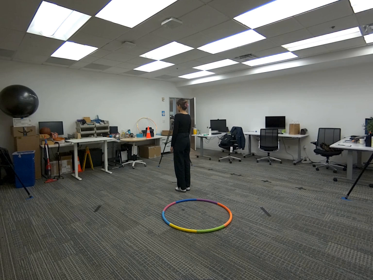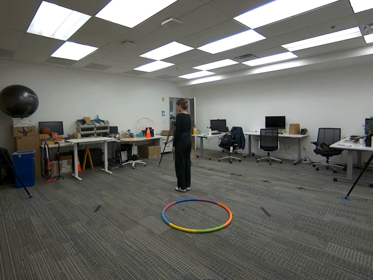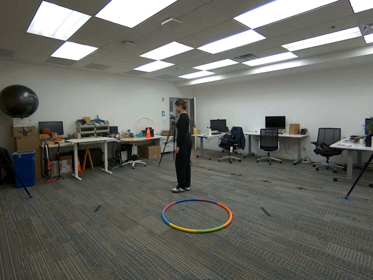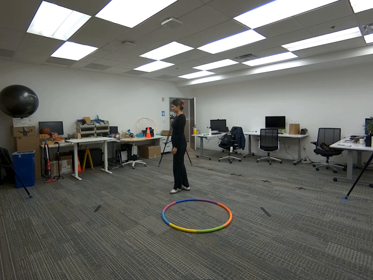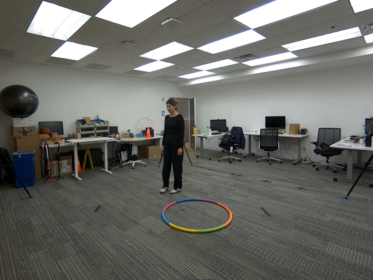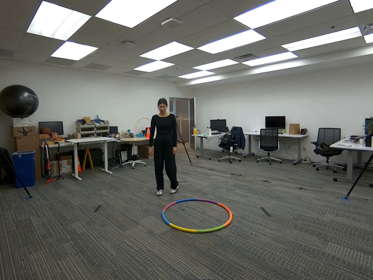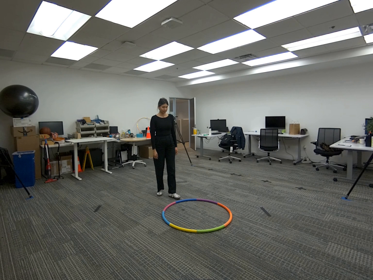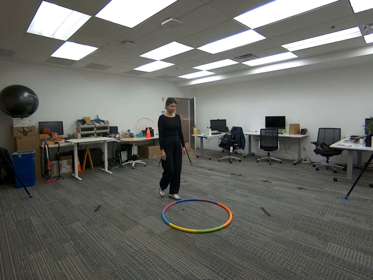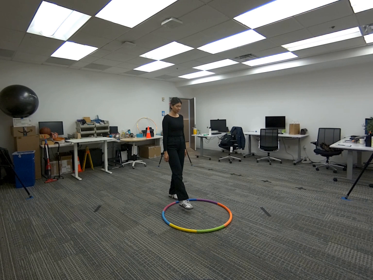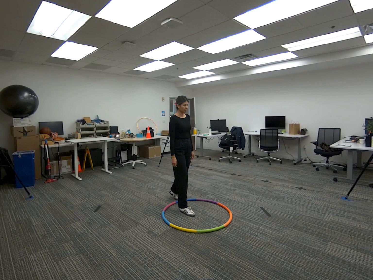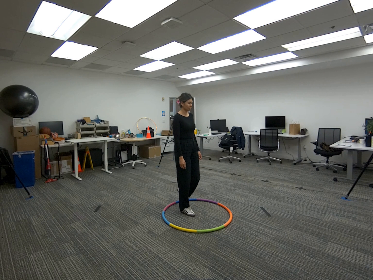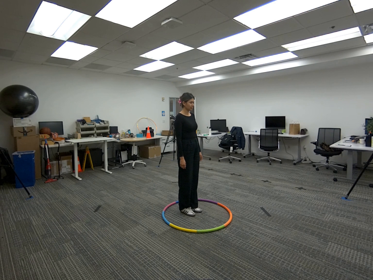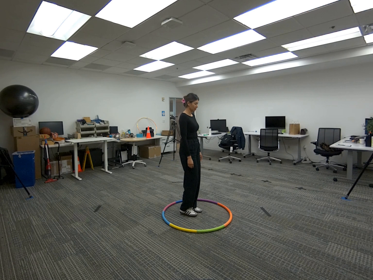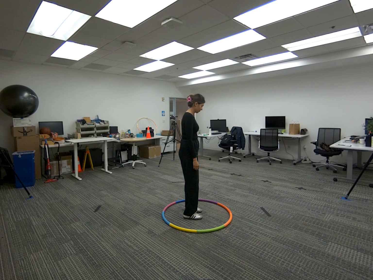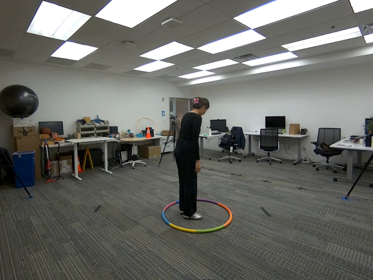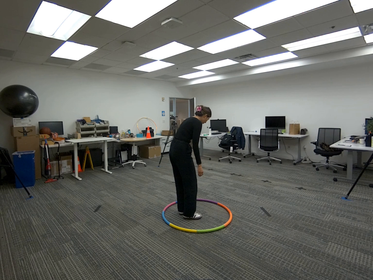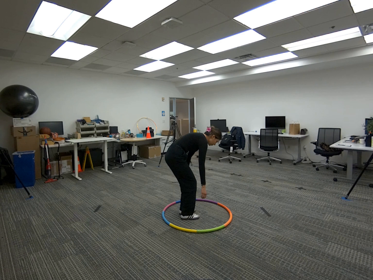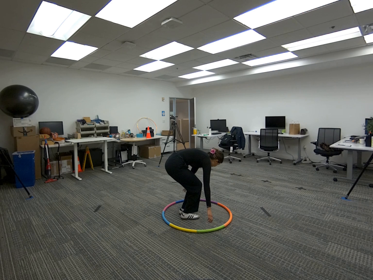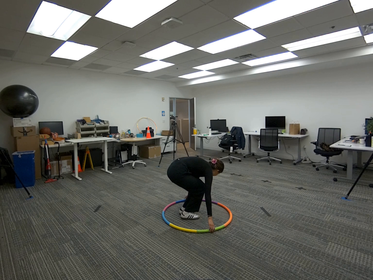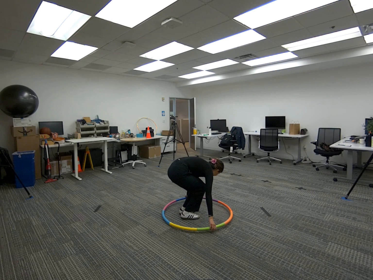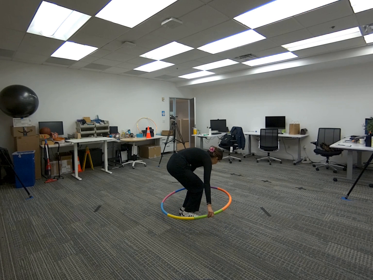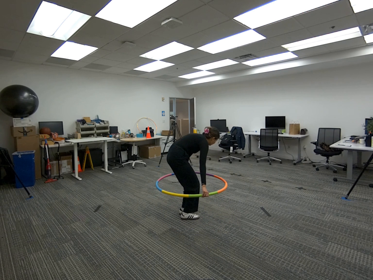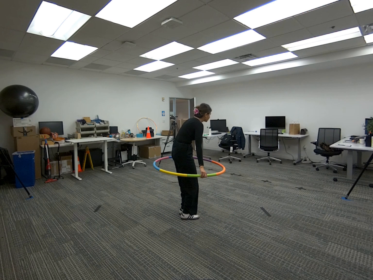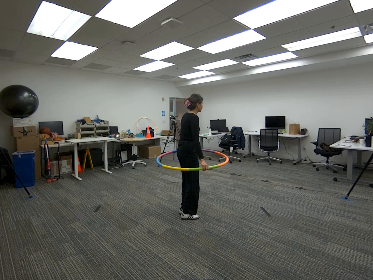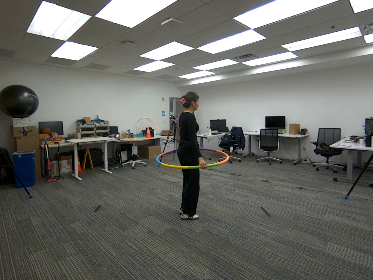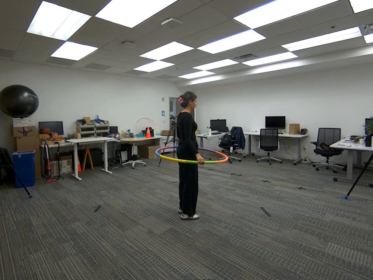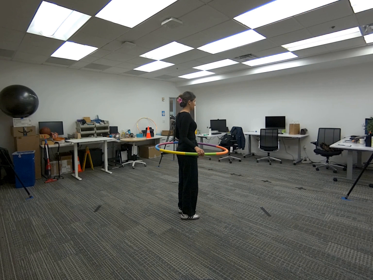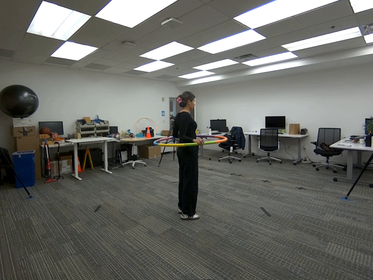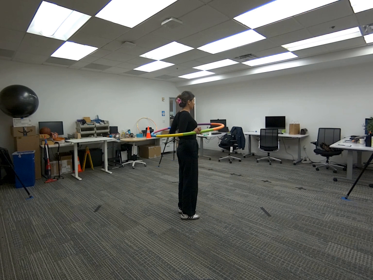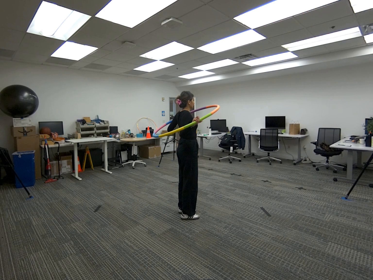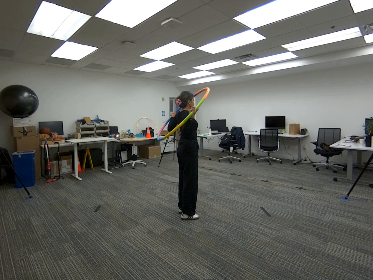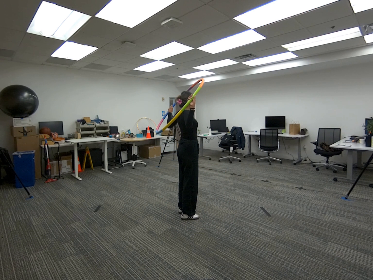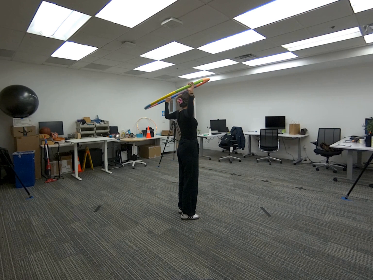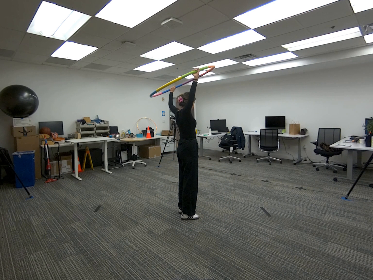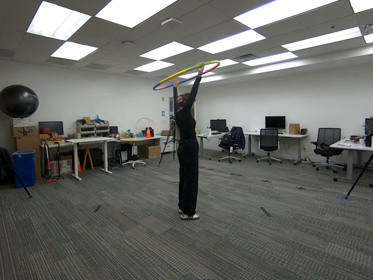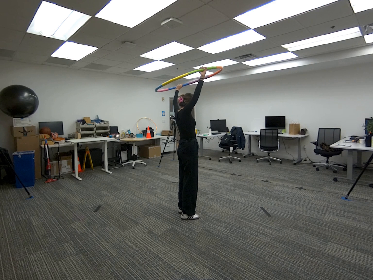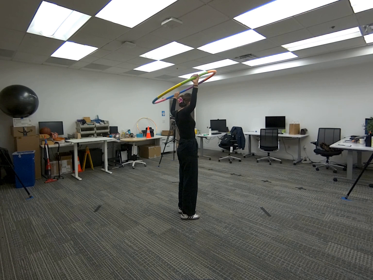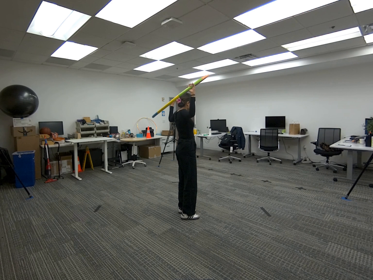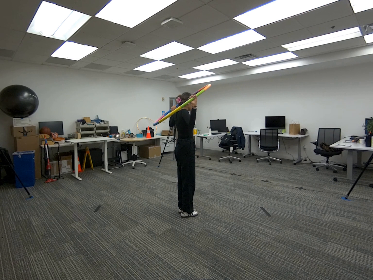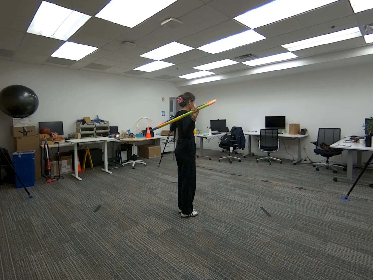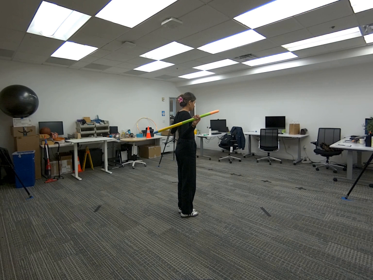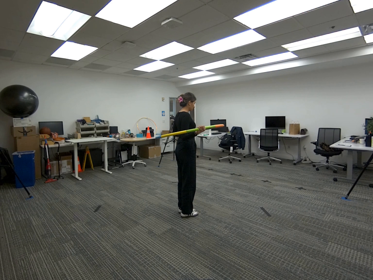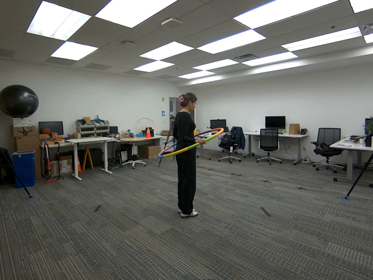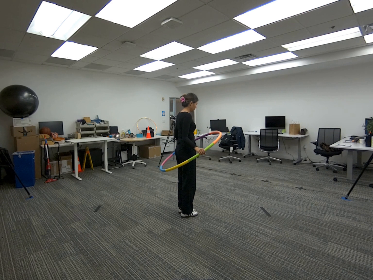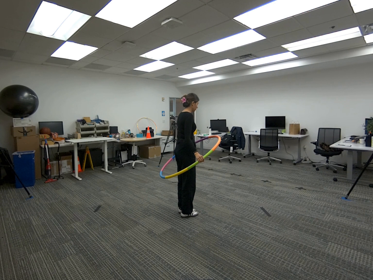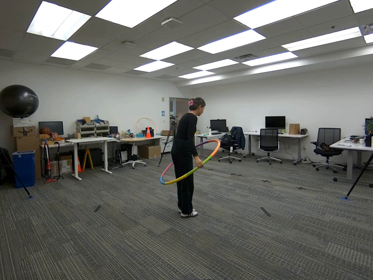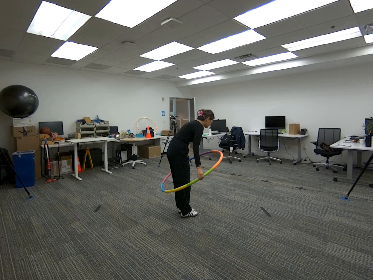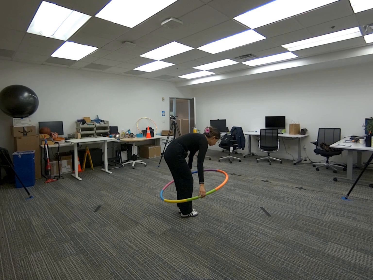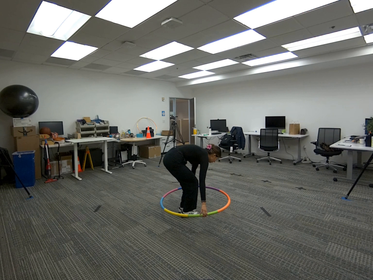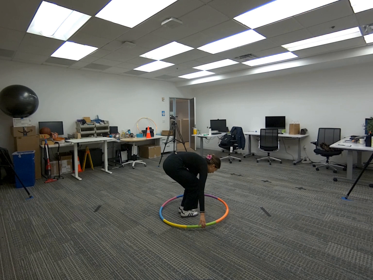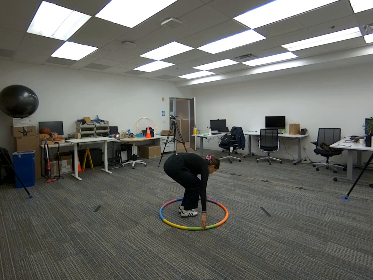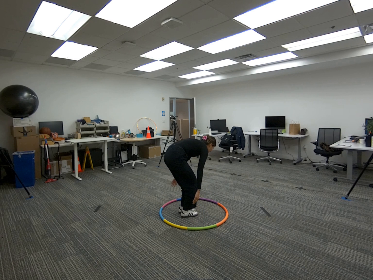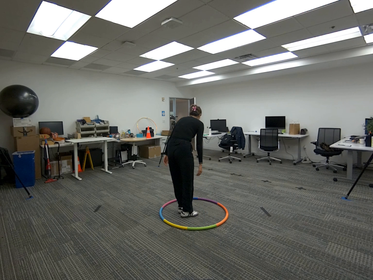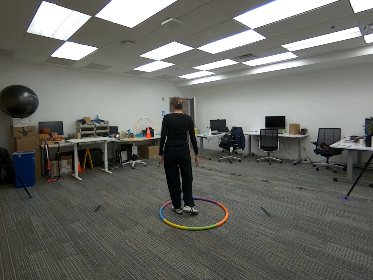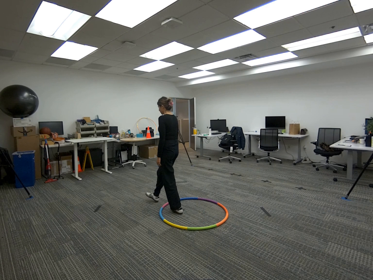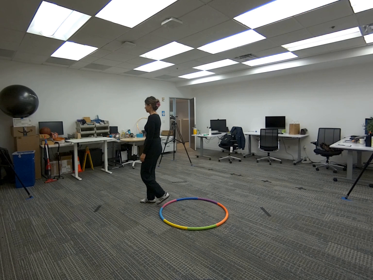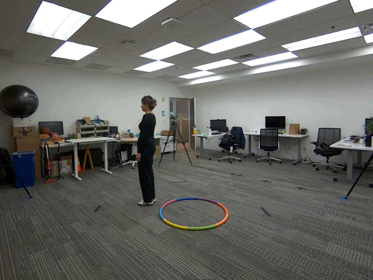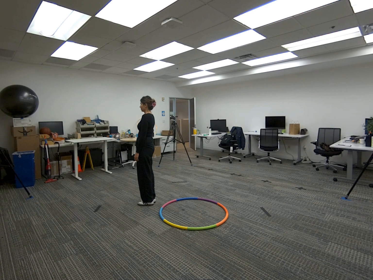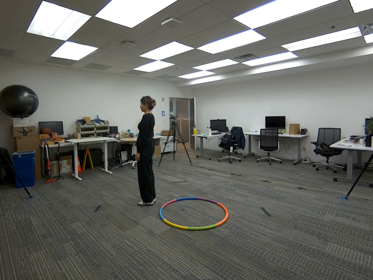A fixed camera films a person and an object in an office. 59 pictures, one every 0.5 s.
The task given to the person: Walk over to the hula hoop on the floor and step inside the hula hoop. Lift the hula hoop over your entire body and place back on the floor when done.
